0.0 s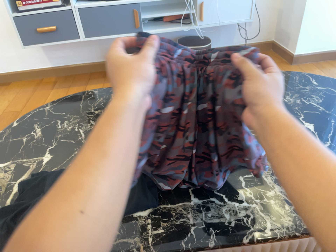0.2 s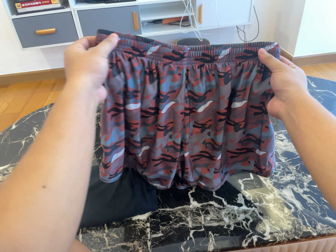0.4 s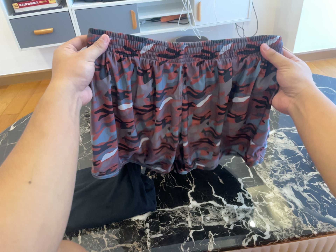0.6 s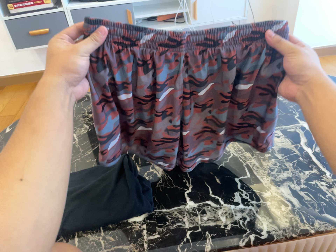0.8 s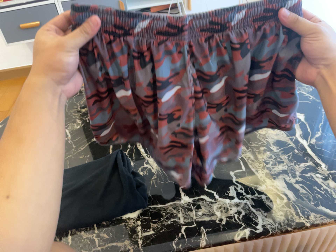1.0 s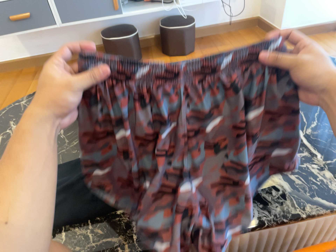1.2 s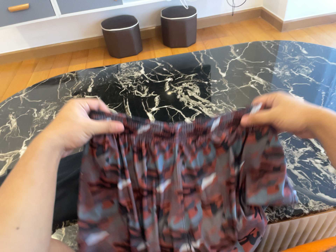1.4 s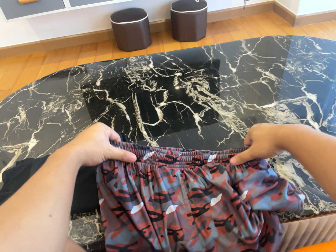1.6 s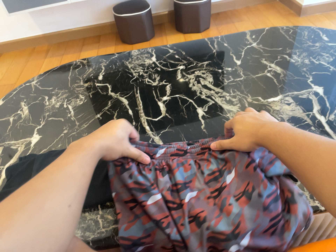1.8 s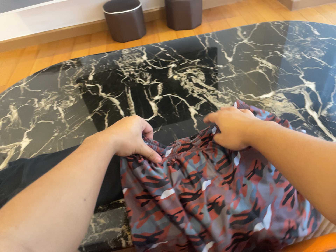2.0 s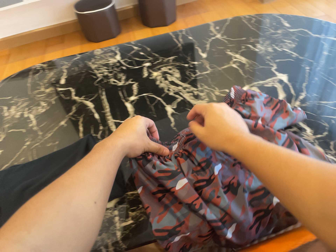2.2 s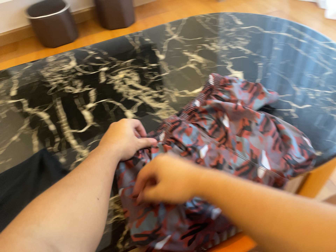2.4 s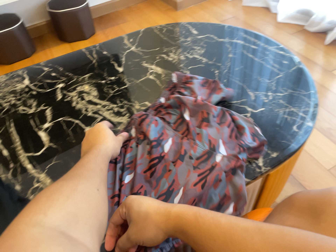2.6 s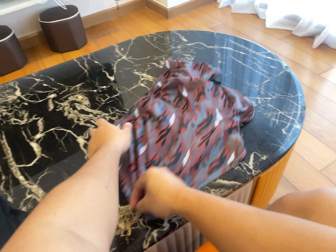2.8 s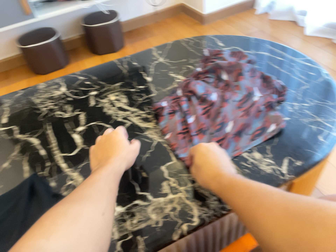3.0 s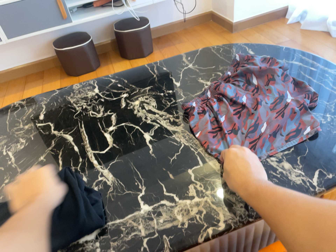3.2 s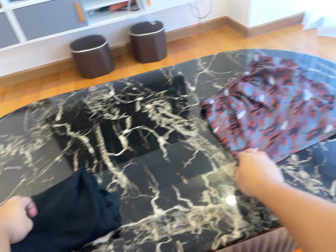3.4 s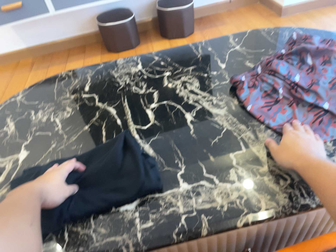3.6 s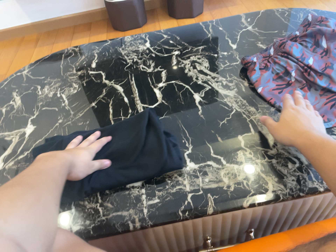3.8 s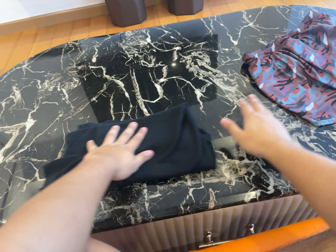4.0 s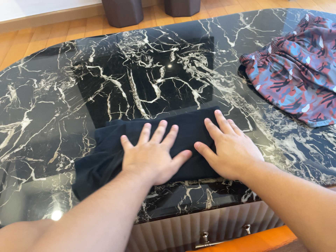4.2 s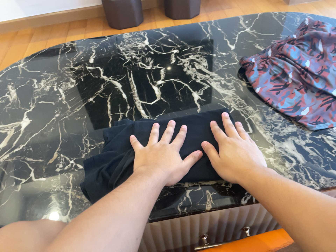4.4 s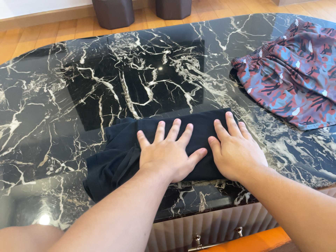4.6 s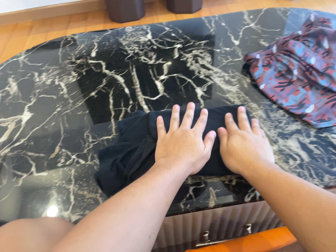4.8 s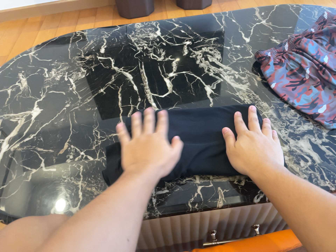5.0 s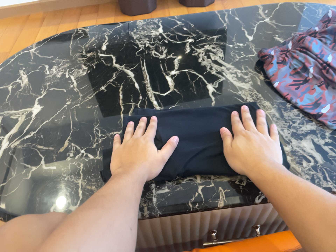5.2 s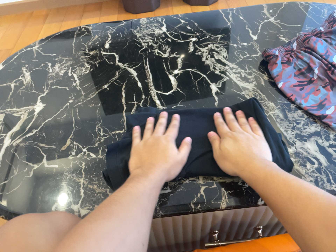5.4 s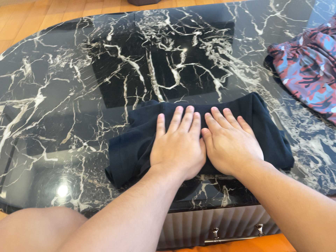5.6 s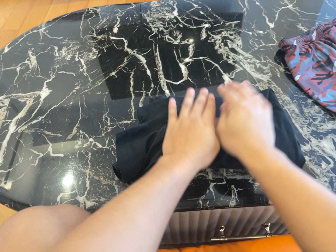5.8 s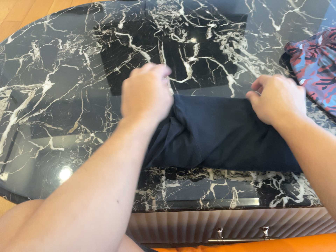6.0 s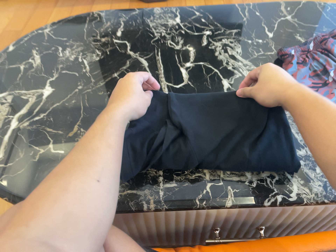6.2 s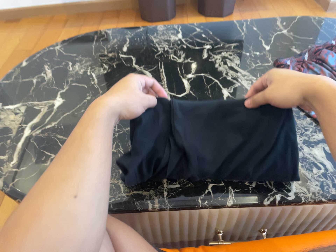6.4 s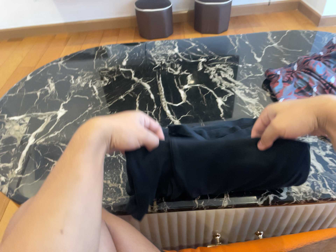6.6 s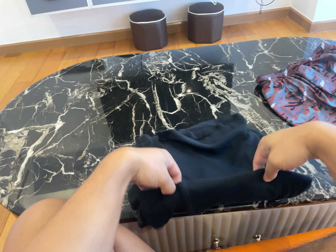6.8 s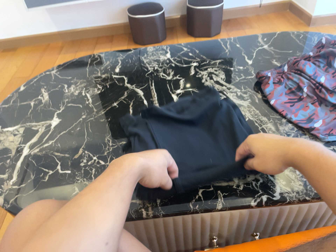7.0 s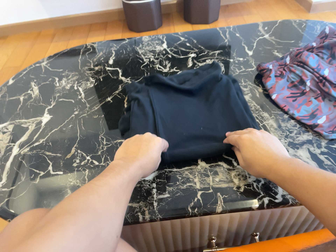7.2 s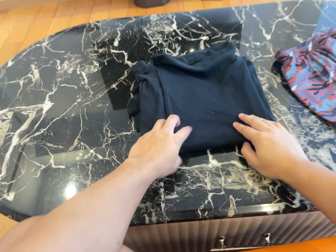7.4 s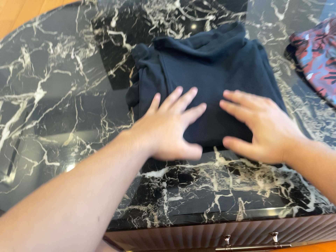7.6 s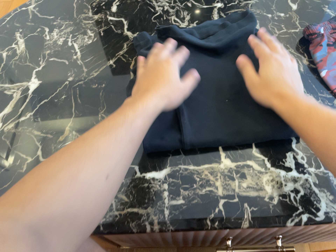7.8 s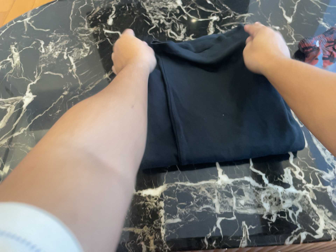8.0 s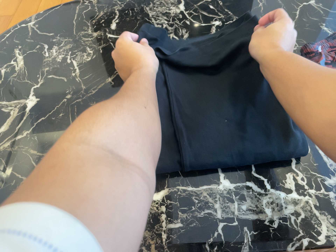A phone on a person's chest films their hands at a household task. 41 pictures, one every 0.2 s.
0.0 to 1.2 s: The camera shifts only a little, or ends up much as it began.
1.2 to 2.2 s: The camera travels to its right, about 8 cm, so close, fixed things drift to the left. It rolls about its line of sight by about 10 degrees, and the scene rotates counterclockwise.
2.2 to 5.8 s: The camera pans to its left by about 10 degrees. It travels to its left, about 10 cm, so close, fixed things drift to the right. It rolls about its line of sight by about 15 degrees, and the scene rotates clockwise.
5.8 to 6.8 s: The camera travels backward and toward the bottom of its view, about 10 cm, so what stands in front gets smaller. Its aim tips toward the top of its view by about 10 degrees.
6.8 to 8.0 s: The camera travels forward and toward the top of its view, about 20 cm, so what stands in front looms larger. Its aim tips toward the bottom of its view by about 15 degrees.
The film runs backward here.
